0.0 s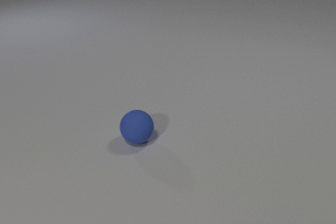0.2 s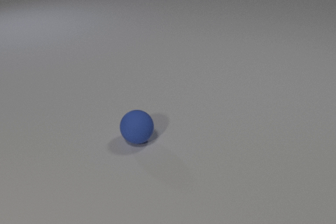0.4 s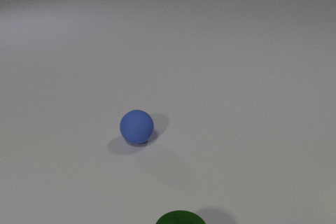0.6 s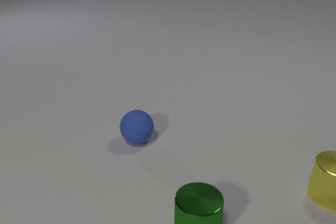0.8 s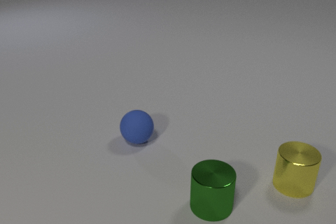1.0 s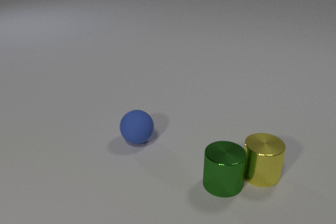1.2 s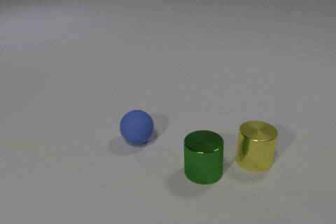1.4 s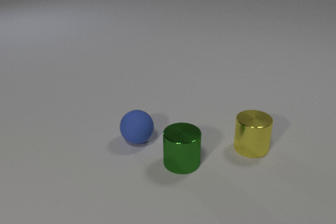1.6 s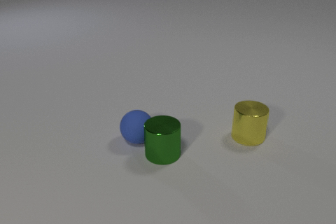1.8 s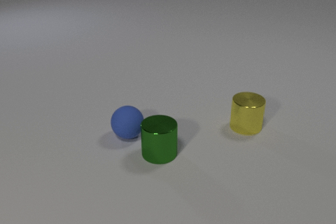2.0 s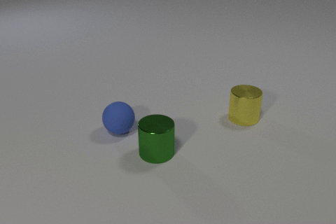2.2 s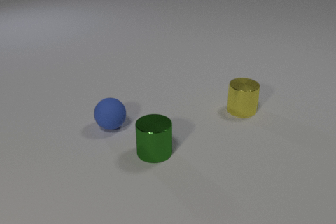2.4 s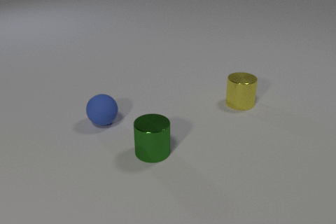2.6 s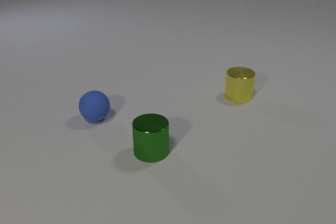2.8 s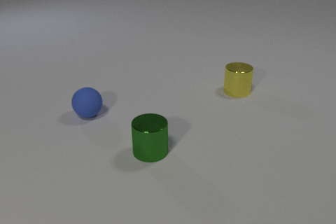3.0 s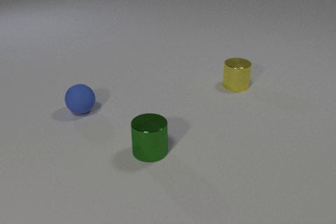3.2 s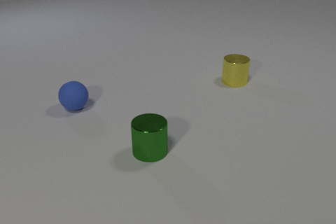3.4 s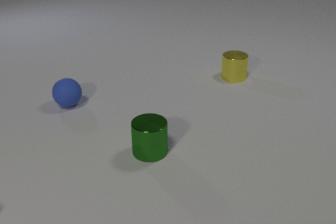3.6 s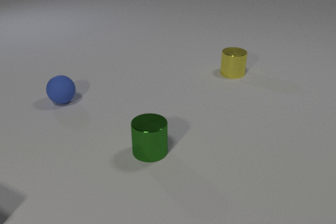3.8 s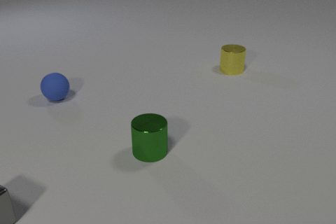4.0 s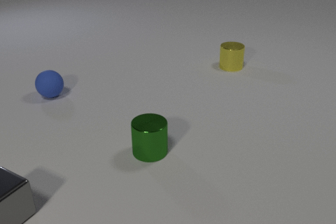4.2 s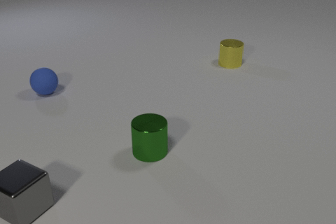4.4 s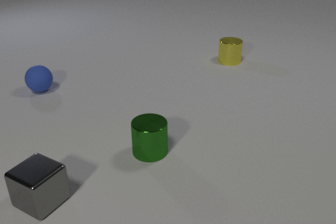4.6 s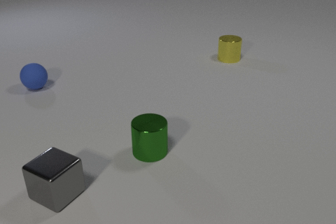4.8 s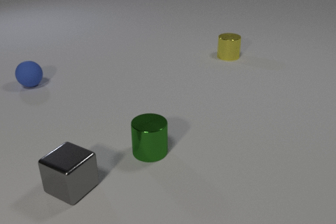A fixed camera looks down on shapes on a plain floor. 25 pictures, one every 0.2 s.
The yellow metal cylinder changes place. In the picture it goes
away from the camera.
The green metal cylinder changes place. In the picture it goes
away from the camera.
0.0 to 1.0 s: The yellow metal cylinder comes in at the right edge, slides to the left. The green metal cylinder comes in at the bottom edge, slides away from the camera.
1.0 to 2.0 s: The yellow metal cylinder slides away from the camera. The green metal cylinder slides to the left and away from the camera. The blue rubber sphere rolls away from the camera and to the left. The yellow metal cylinder and the green metal cylinder collide. The green metal cylinder and the blue rubber sphere collide.
2.0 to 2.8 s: The yellow metal cylinder slides away from the camera. The blue rubber sphere rolls away from the camera and to the left.
2.8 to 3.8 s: The yellow metal cylinder slides away from the camera. The blue rubber sphere rolls away from the camera and to the left. The gray metal cube comes in at the left edge, slides to the right.
3.8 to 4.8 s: The yellow metal cylinder slides away from the camera. The blue rubber sphere rolls away from the camera and to the left. The gray metal cube slides to the right.
Are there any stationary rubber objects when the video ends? no.
How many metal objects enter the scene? 3.
How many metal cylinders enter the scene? 2.
